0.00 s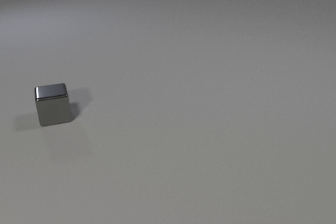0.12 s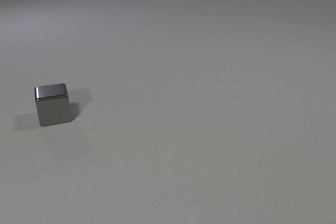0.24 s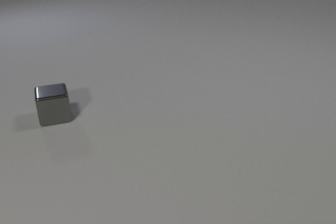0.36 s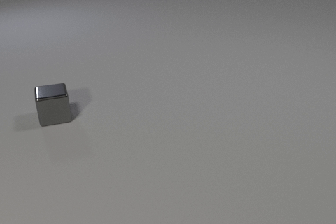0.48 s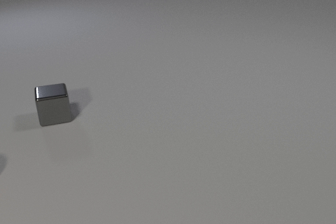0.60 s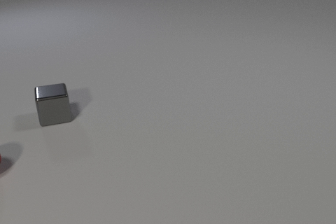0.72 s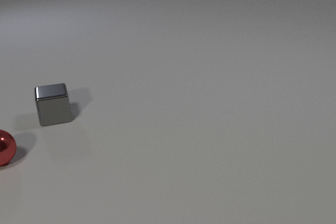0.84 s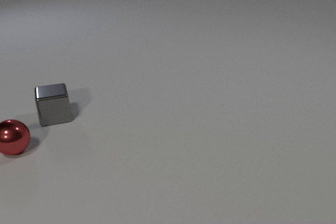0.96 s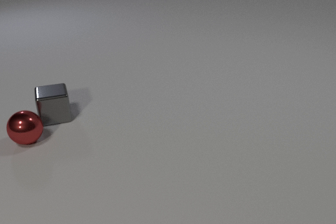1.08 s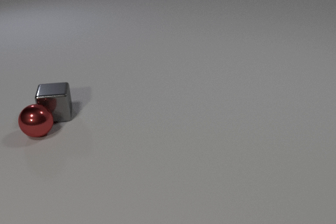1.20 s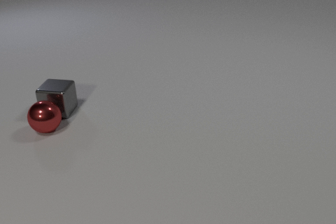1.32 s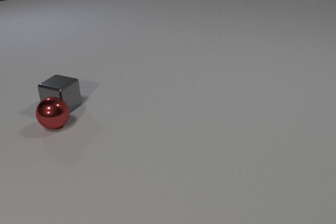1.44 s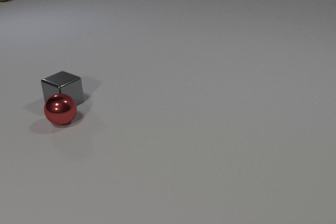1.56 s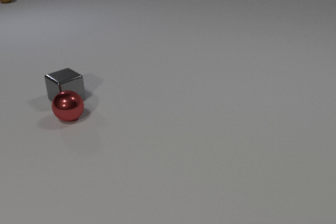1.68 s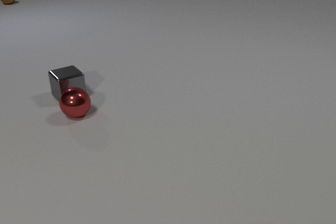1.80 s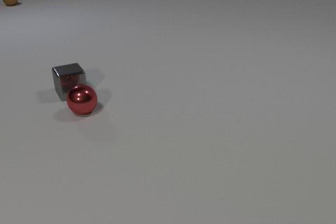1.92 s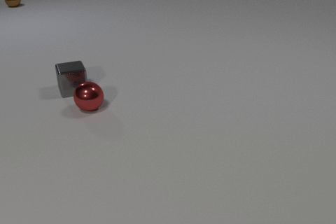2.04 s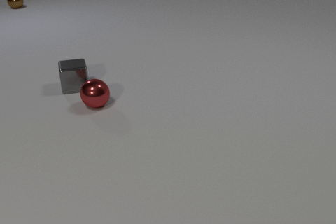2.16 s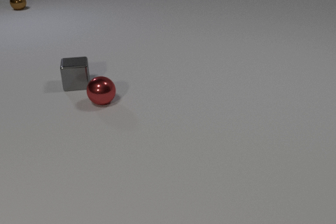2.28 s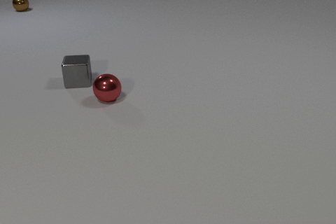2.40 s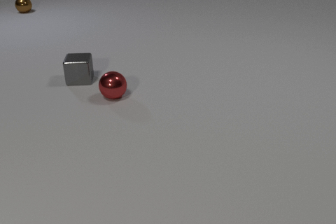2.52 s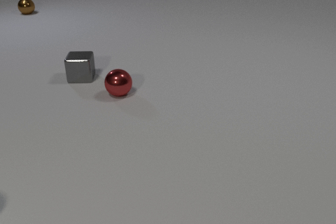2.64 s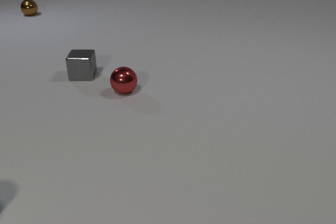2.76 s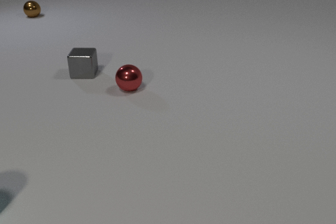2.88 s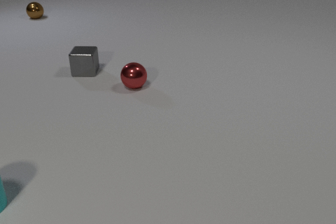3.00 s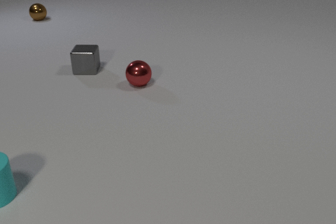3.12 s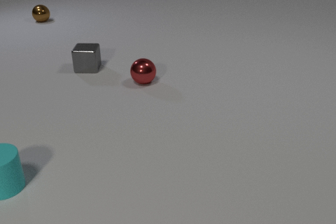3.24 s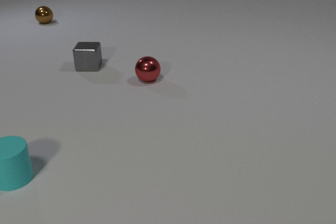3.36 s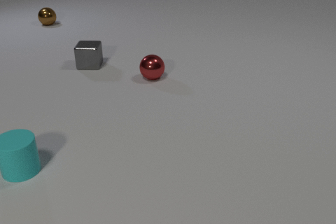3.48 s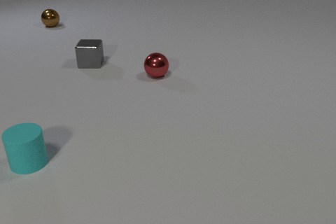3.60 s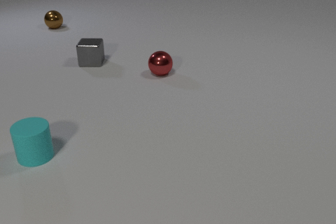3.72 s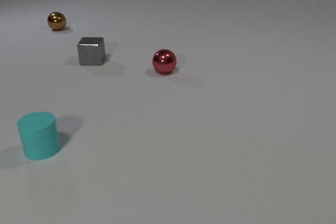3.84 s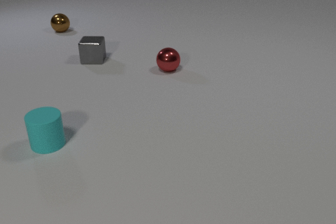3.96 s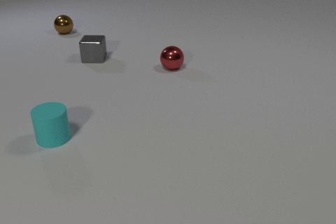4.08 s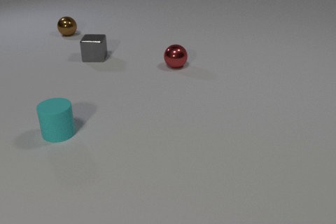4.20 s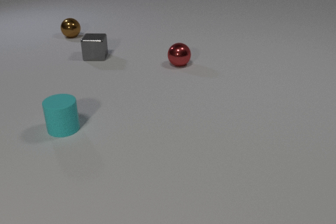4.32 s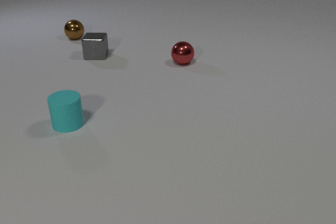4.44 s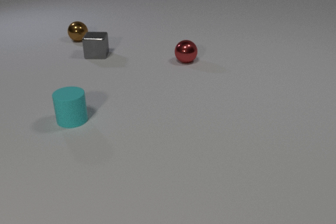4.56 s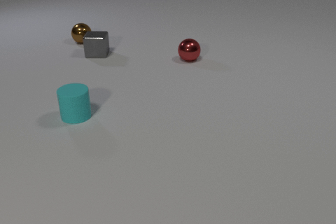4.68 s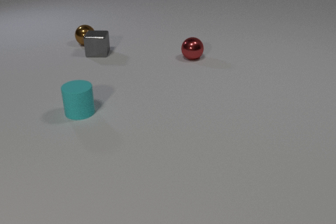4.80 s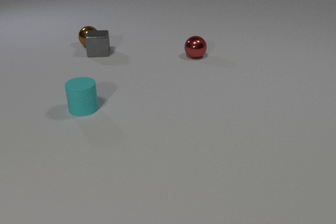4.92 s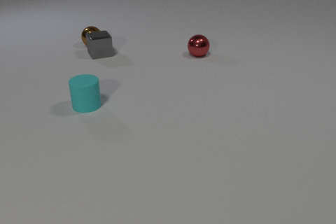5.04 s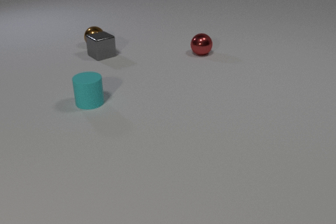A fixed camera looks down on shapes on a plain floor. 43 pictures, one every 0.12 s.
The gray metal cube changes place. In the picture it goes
away from the camera.
The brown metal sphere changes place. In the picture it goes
toward the camera.
0.00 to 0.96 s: The red metal sphere comes in at the left edge, rolls to the right and away from the camera.
0.96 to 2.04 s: The red metal sphere rolls to the right and away from the camera. The gray metal cube slides away from the camera, spins so that its near face slides to the left, clockwise seen from above. The brown metal sphere comes in at the top edge, rolls toward the camera. The red metal sphere and the gray metal cube collide.
2.04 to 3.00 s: The red metal sphere rolls to the right and away from the camera. The gray metal cube slides away from the camera. The brown metal sphere rolls toward the camera. The cyan rubber cylinder comes in at the left edge, slides away from the camera and to the right.
3.00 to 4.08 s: The red metal sphere rolls away from the camera and to the right. The gray metal cube slides away from the camera. The brown metal sphere rolls toward the camera and to the right. The cyan rubber cylinder slides away from the camera and to the right.
4.08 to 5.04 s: The red metal sphere rolls away from the camera and to the right. The gray metal cube slides to the right and away from the camera, spins so that its near face slides to the right, counterclockwise seen from above. The brown metal sphere rolls toward the camera and to the right. The cyan rubber cylinder slides away from the camera and to the right. The gray metal cube and the brown metal sphere collide.
How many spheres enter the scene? 2.
What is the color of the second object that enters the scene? brown.
What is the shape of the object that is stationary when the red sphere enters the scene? cube.
